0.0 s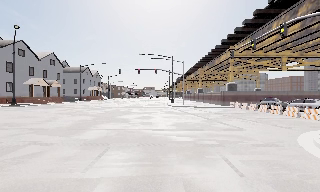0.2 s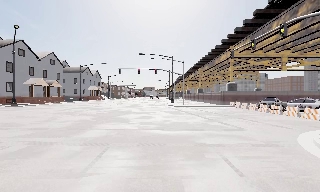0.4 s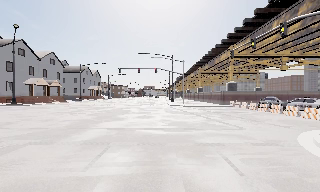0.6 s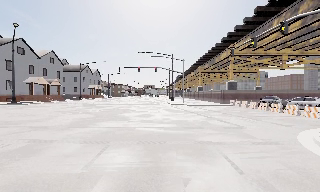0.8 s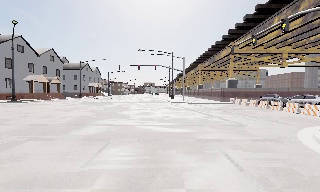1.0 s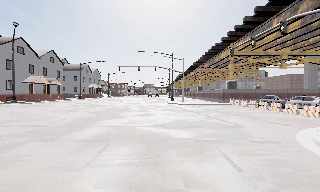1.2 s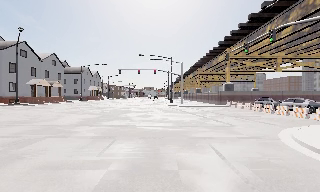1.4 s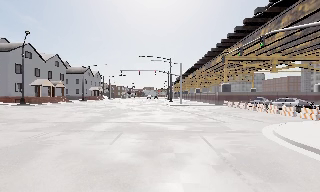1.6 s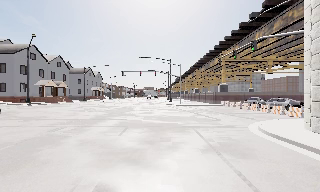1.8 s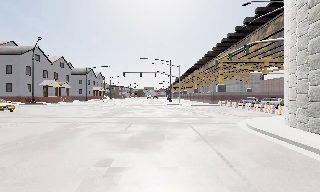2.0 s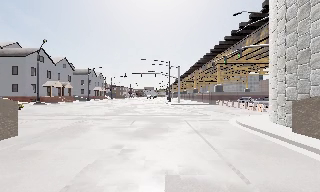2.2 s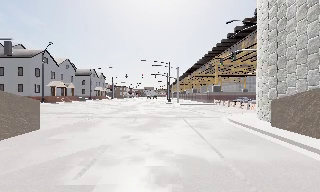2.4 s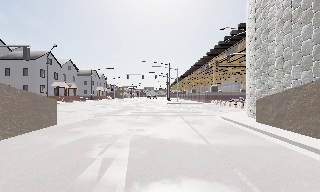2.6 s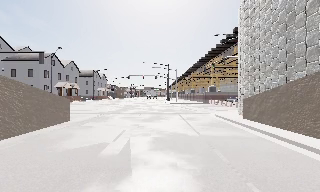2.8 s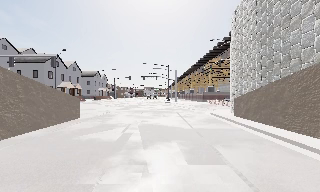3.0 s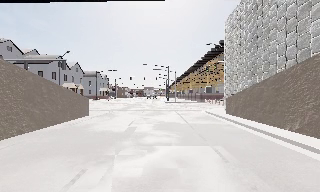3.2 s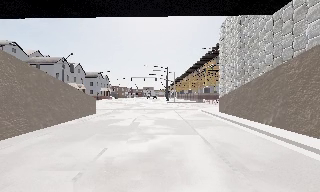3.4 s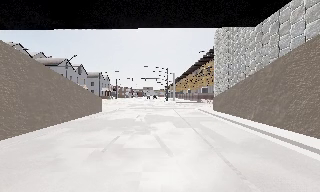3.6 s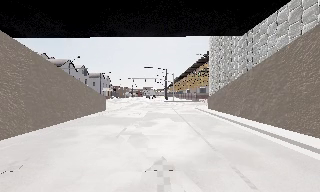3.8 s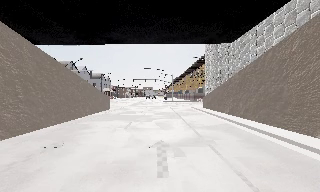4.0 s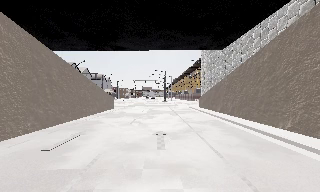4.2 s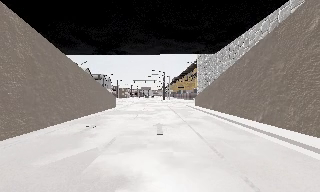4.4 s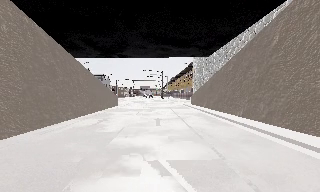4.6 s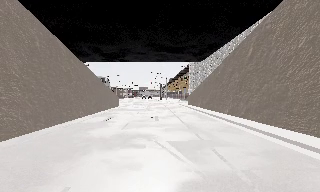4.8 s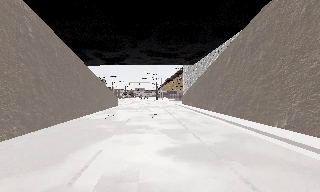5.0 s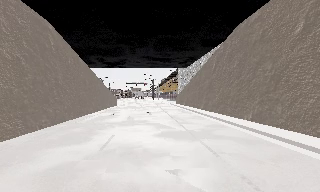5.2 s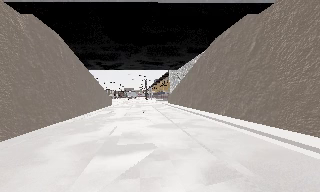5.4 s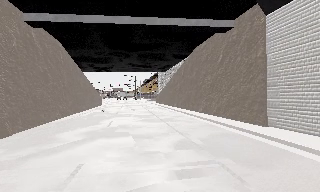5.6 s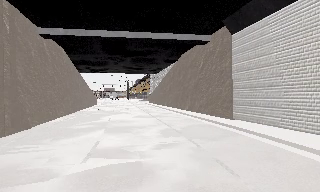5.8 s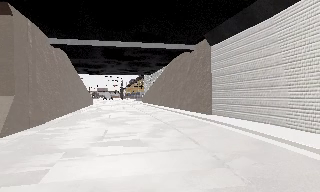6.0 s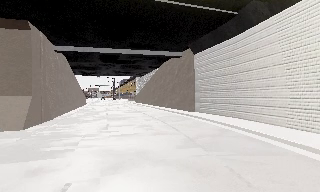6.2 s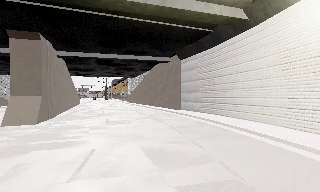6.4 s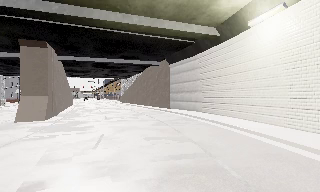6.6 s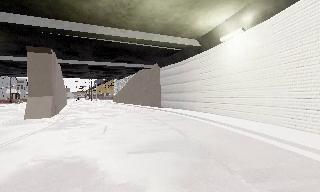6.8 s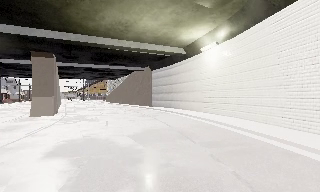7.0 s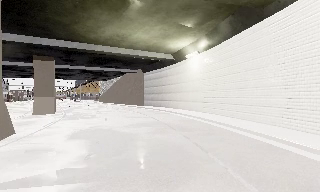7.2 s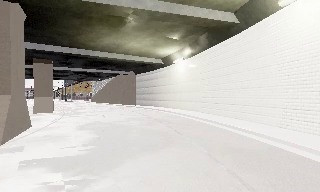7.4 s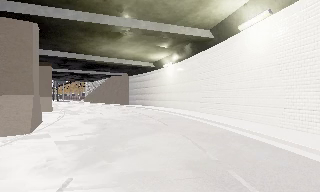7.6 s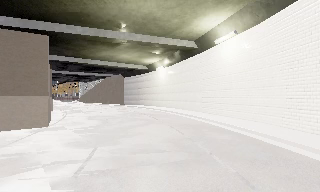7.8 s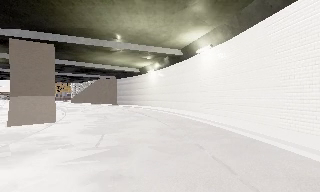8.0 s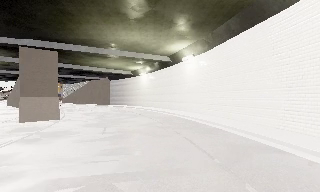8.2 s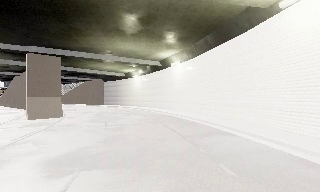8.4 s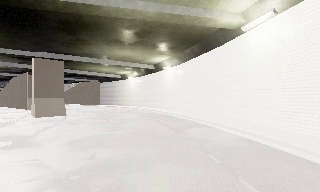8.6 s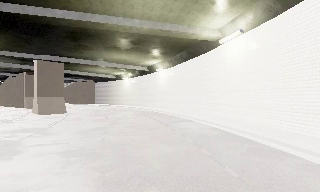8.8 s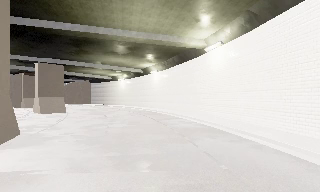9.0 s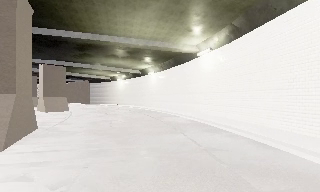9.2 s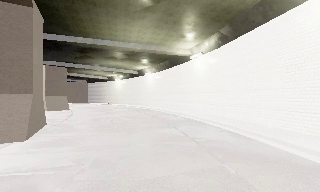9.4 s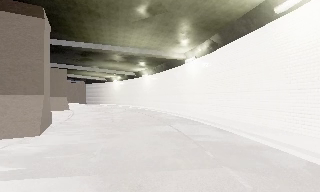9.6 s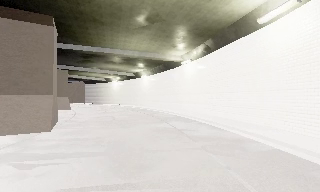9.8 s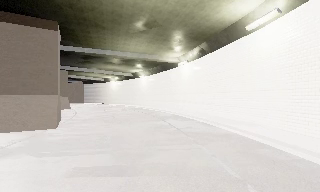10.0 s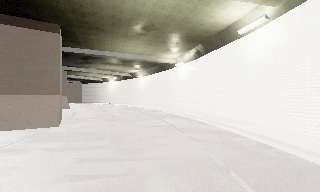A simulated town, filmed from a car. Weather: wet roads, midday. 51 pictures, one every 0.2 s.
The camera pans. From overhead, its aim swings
clockwise.
The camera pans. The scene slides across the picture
to the left.
0.0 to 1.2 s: The camera travels backward, about 1 m, so what stands in front gets smaller. It gains speed.
1.2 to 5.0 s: The camera travels backward, about 30 m, so what stands in front gets smaller.
5.0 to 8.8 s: The camera swings to its right by about 55 degrees, and the scene slides to the left. It travels backward, about 40 m.
8.8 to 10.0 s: The camera travels backward, about 6 m, so what stands in front gets smaller. It loses speed.
The film runs backward here.
